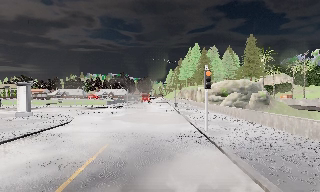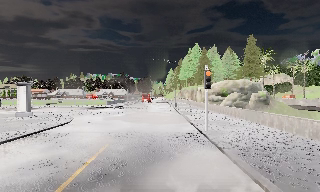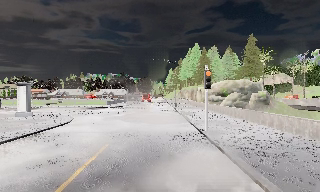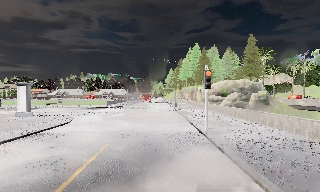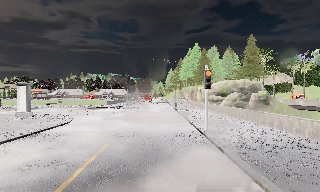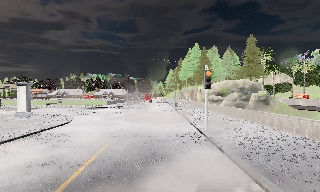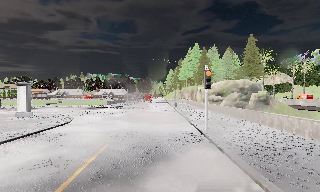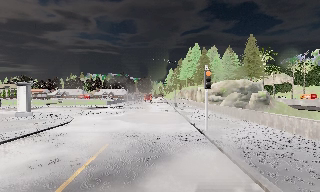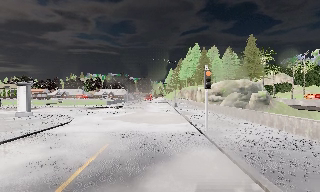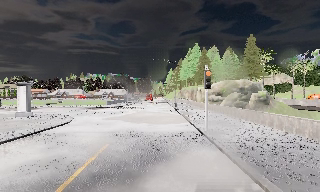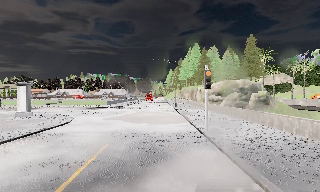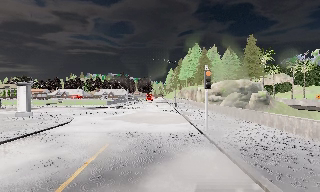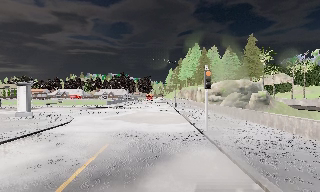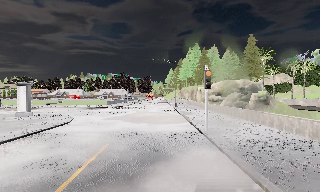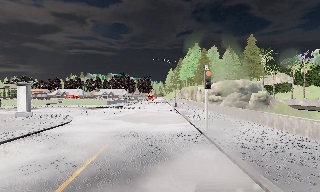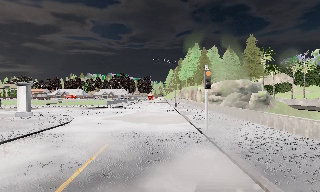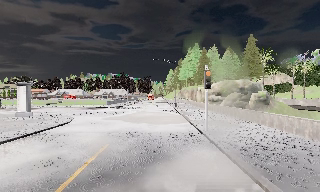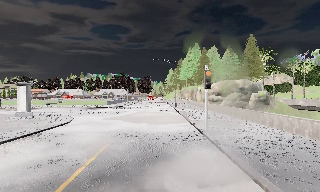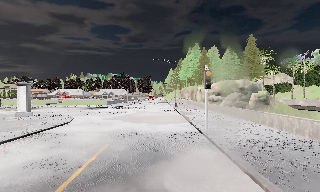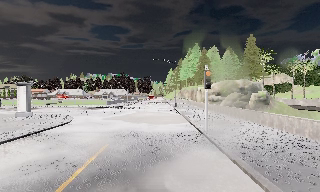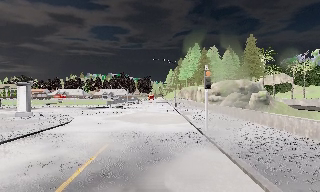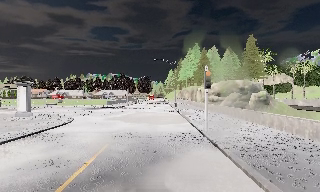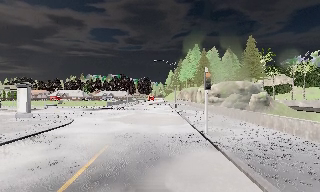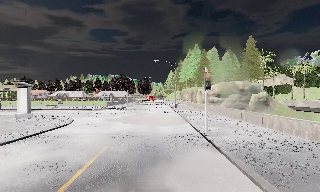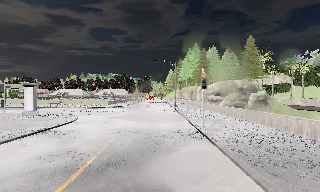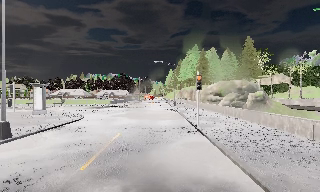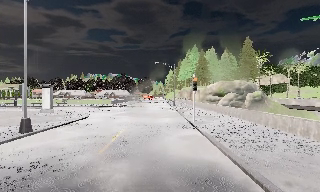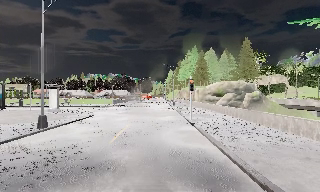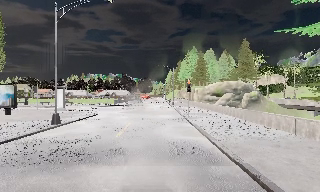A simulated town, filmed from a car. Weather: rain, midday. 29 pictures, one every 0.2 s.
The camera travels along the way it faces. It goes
backward.
0.0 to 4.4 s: The camera keeps its place and its aim.
4.4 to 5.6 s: The camera travels backward, about 5 m, so what stands in front gets smaller. It gains speed.
The film runs backward here.
